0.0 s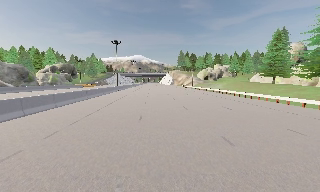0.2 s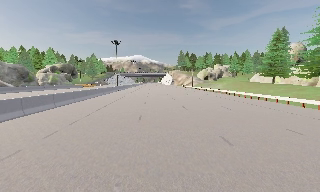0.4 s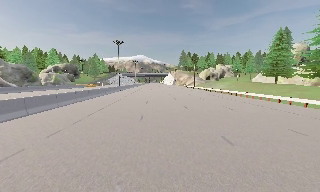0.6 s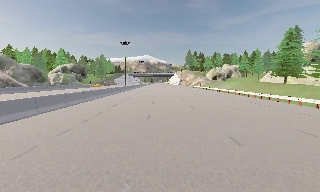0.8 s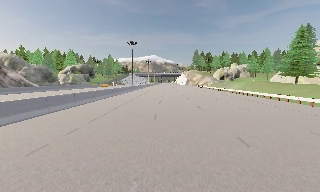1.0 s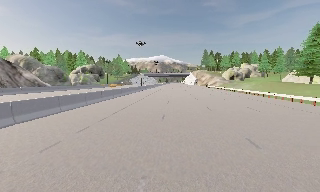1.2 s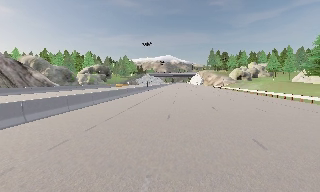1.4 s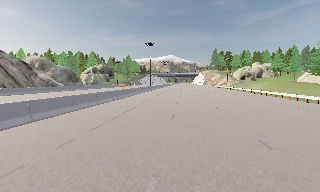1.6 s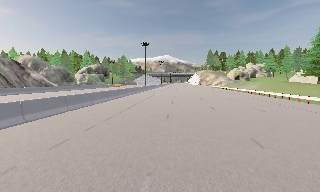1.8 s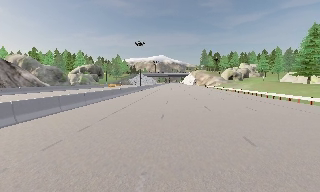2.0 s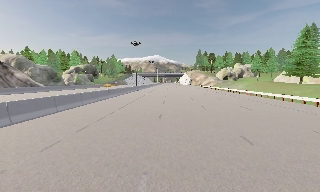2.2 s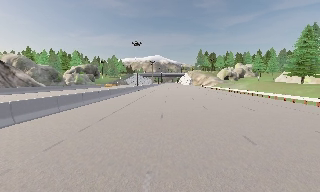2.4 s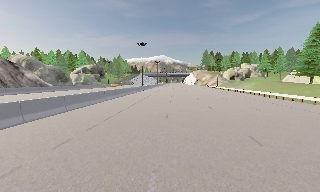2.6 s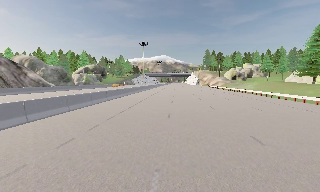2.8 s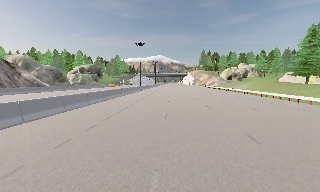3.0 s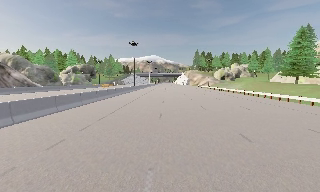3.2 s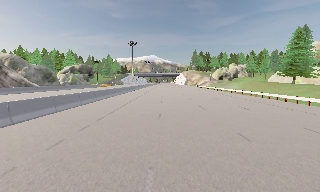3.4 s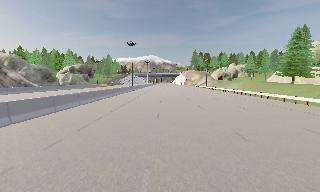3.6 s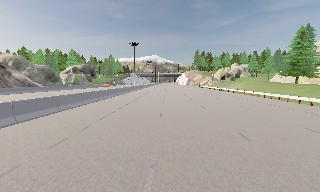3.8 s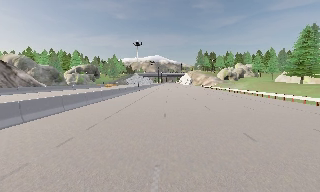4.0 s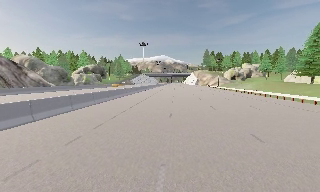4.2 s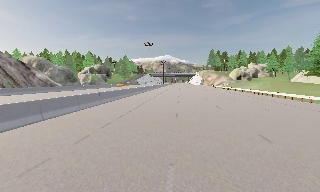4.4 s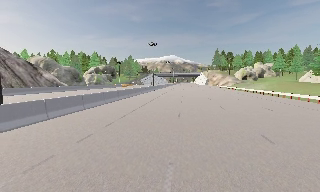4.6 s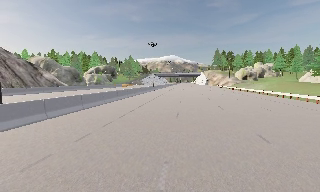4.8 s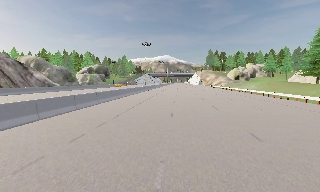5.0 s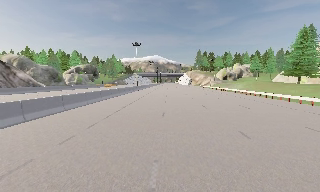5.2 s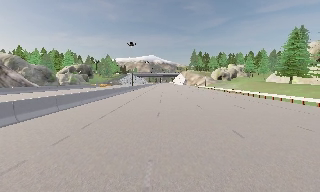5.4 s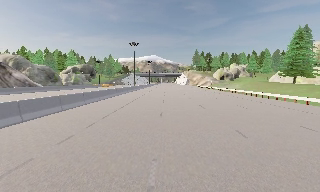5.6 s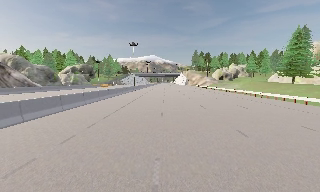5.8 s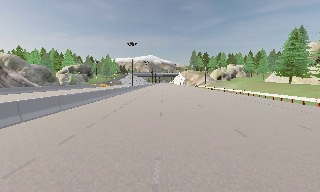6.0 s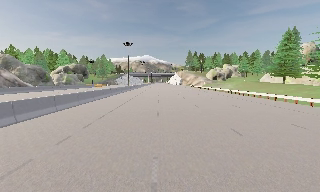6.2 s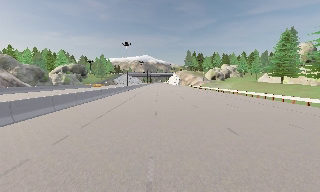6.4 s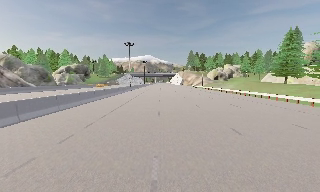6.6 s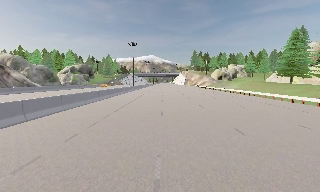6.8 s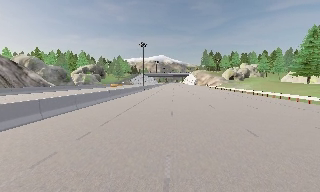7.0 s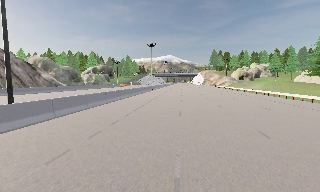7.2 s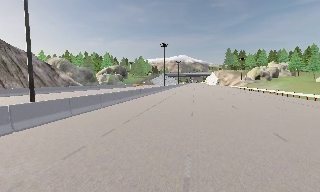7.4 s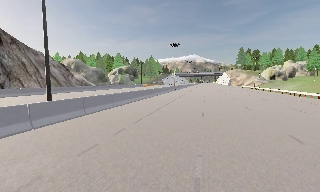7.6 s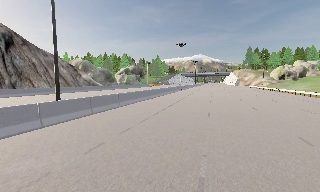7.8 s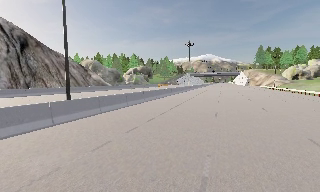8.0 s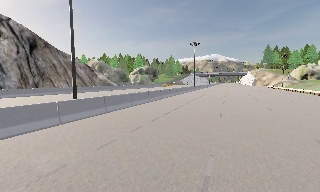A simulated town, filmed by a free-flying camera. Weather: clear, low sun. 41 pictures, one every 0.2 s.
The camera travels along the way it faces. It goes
backward.
0.0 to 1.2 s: The scene slides to the right, as the camera pans about 10 degrees to its left.
1.2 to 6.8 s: The camera travels backward and to its left, about 1.5 m, so what stands in front gets smaller.
6.8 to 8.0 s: The scene slides to the right, as the camera pans about 20 degrees to its left.
The film runs backward here.
